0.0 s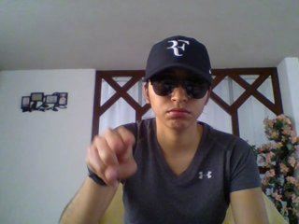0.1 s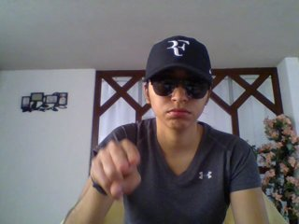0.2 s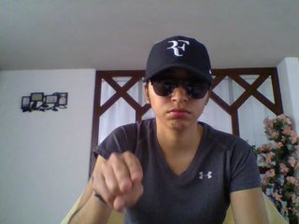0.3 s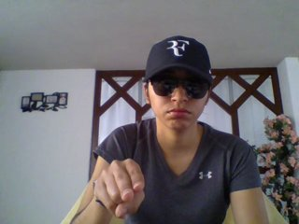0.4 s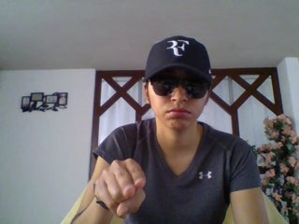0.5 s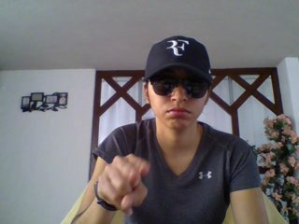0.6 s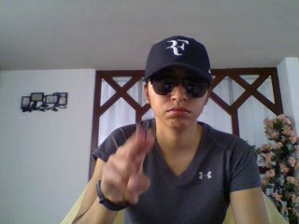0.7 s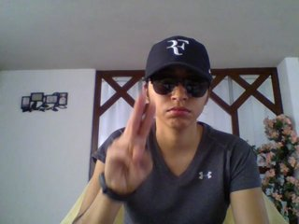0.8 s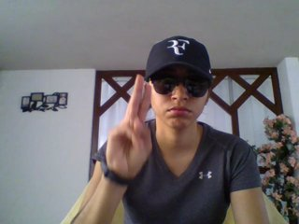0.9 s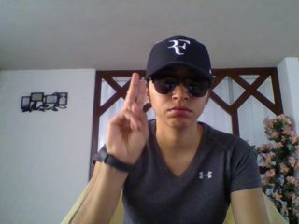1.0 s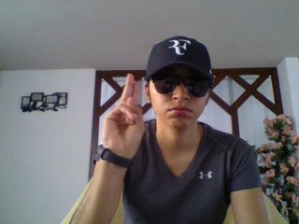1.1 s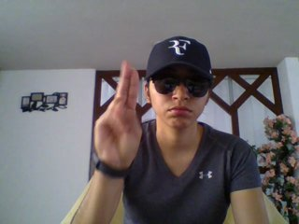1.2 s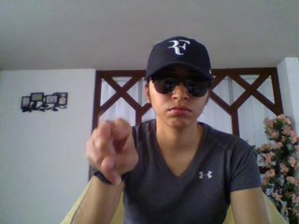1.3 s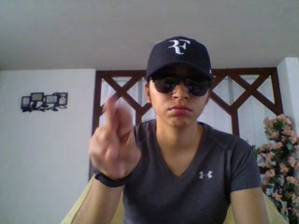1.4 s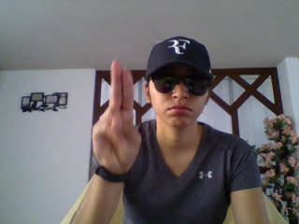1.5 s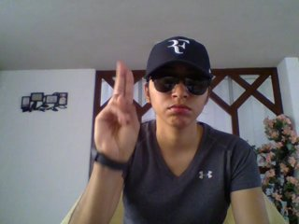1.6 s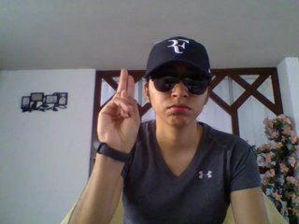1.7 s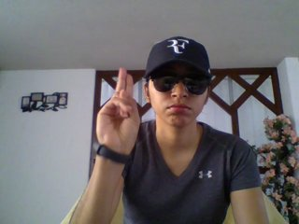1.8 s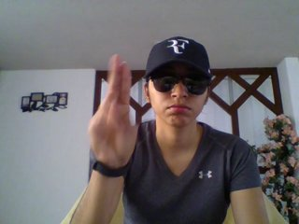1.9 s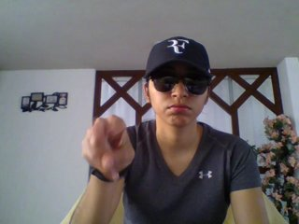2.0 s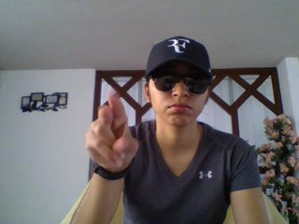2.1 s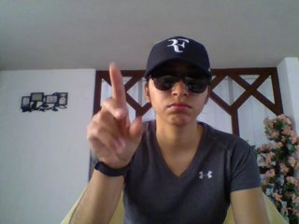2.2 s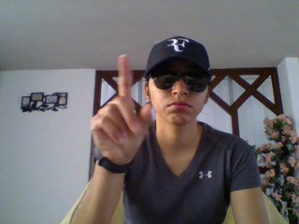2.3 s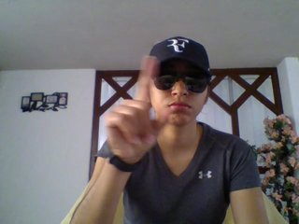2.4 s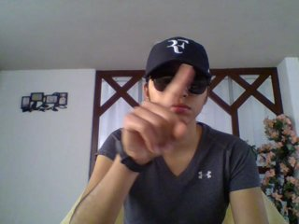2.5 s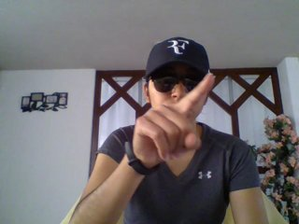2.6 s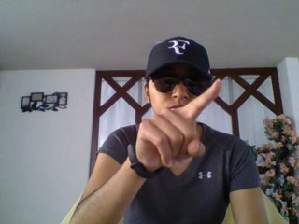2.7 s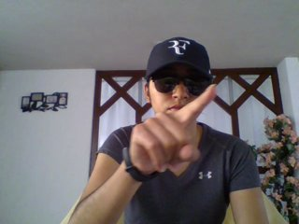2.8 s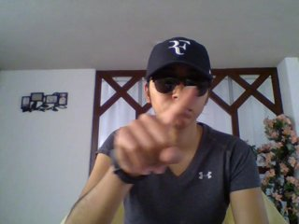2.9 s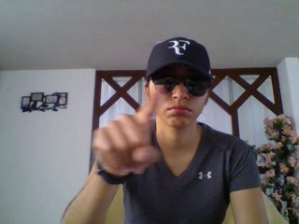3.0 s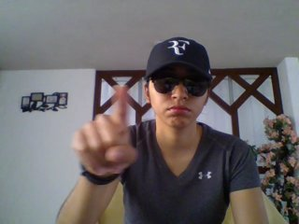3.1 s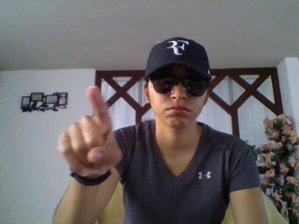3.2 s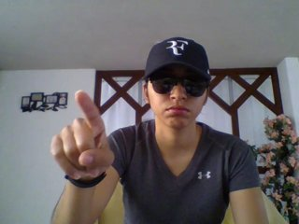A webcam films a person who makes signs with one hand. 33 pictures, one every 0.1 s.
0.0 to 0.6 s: Pointing with two fingers.
0.7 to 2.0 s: Double click with two fingers.
2.1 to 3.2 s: Pointing with one finger.
